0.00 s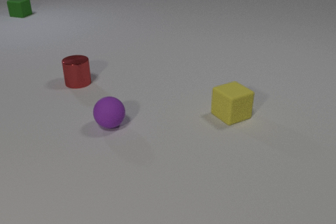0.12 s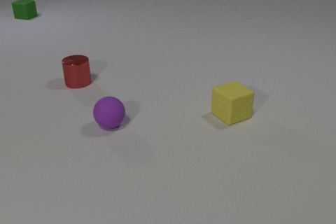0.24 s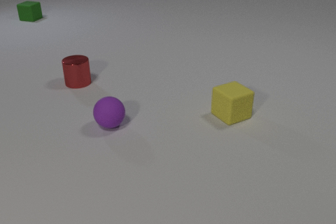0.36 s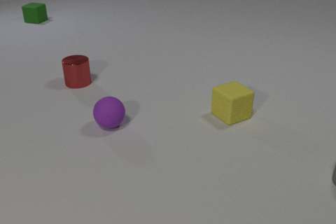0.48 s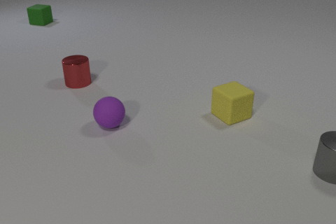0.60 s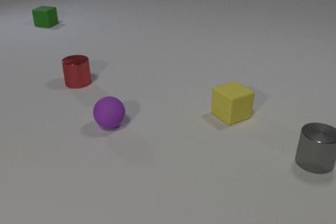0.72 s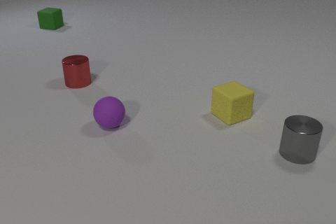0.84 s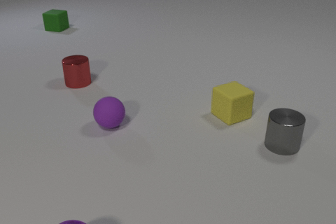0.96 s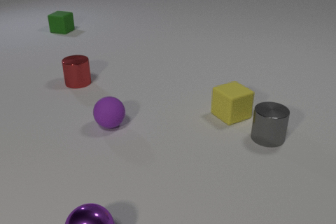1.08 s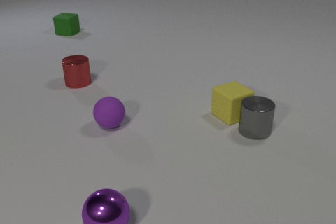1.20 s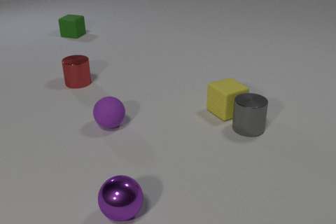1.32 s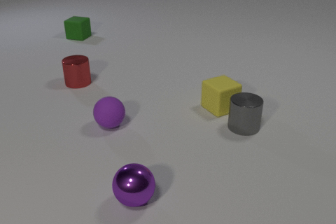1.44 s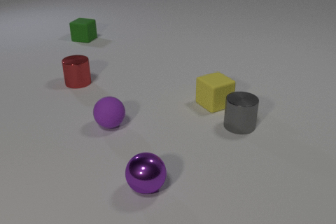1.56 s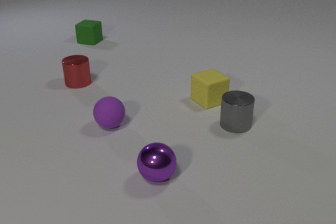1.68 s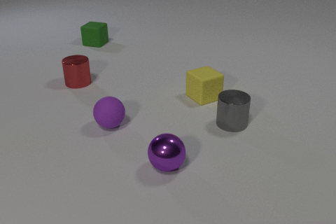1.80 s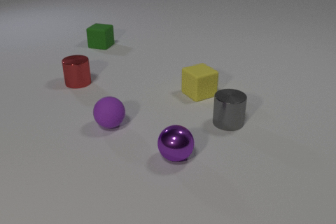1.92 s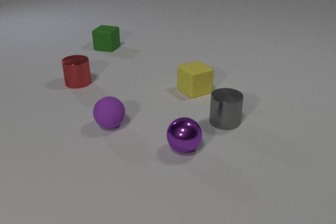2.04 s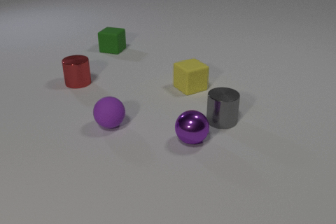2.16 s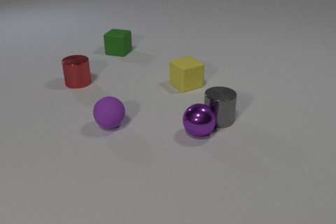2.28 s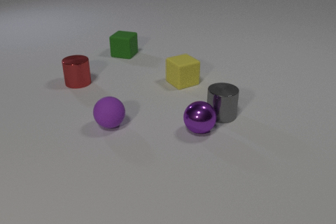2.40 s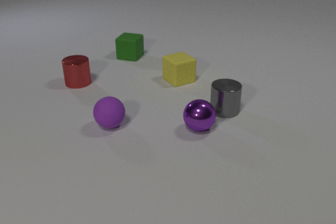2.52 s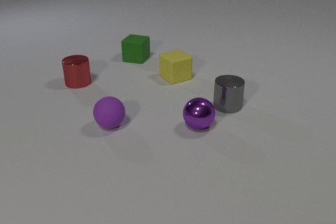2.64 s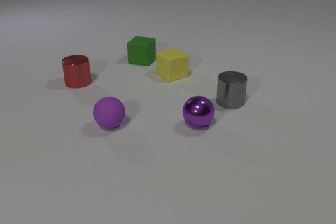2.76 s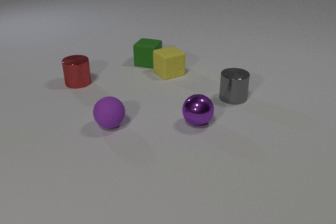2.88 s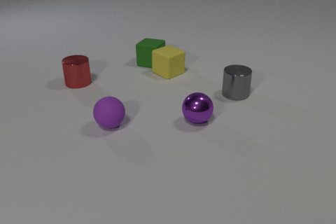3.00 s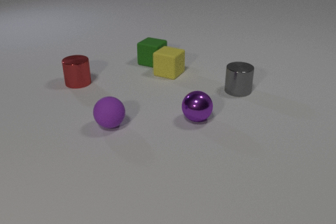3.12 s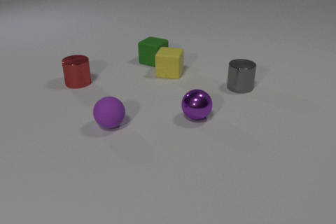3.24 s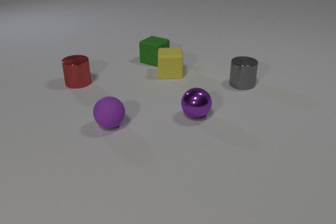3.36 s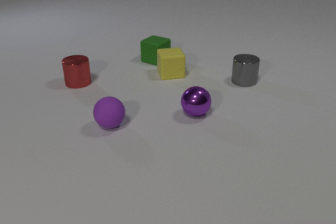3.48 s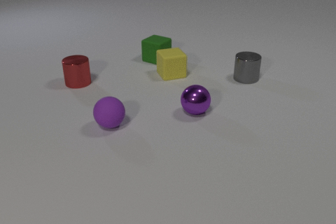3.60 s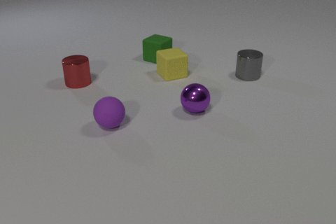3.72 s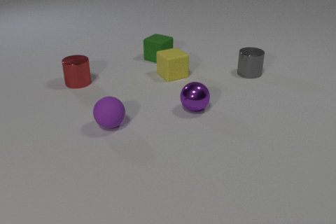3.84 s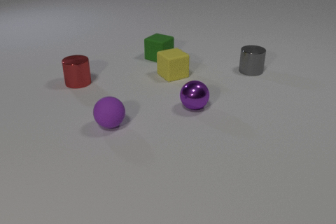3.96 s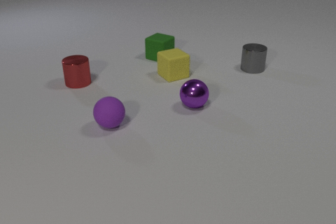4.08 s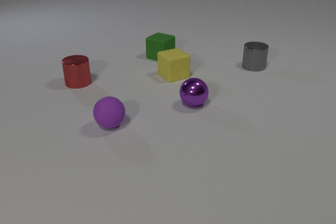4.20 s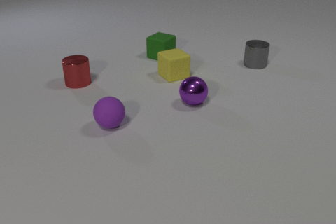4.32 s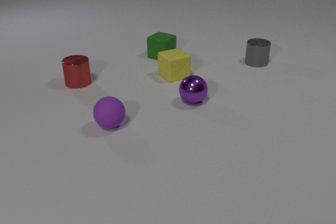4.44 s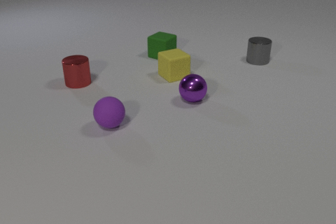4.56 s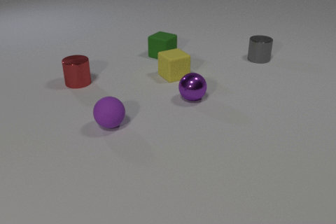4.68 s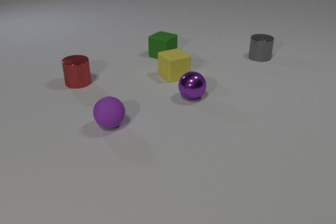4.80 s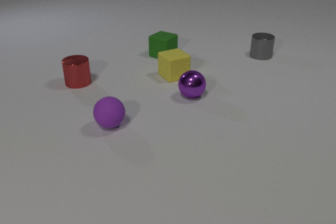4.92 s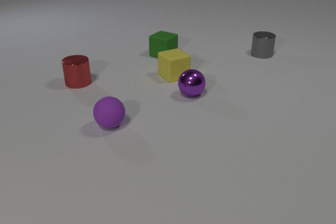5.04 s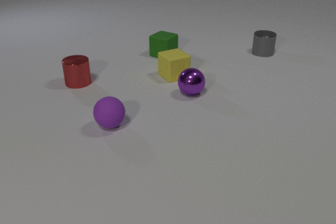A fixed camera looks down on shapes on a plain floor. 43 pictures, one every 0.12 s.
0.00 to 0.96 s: The gray metal cylinder comes in at the right edge, slides to the left and away from the camera. The purple metal sphere comes in at the bottom edge, rolls away from the camera and to the right. The green rubber cube slides toward the camera and to the right.
0.96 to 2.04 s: The gray metal cylinder slides to the left and away from the camera. The yellow rubber cube slides away from the camera and to the left. The purple metal sphere rolls away from the camera and to the right. The green rubber cube slides toward the camera and to the right. The gray metal cylinder and the yellow rubber cube collide.
2.04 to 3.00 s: The gray metal cylinder slides away from the camera. The yellow rubber cube slides away from the camera and to the left, spins so that its near face slides to the right, counterclockwise seen from above. The purple metal sphere rolls away from the camera. The green rubber cube slides to the right and toward the camera. The gray metal cylinder and the purple metal sphere collide. The yellow rubber cube and the green rubber cube collide.
3.00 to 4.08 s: The gray metal cylinder slides away from the camera. The yellow rubber cube slides toward the camera, spins counterclockwise seen from above by about 60 degrees, its near face sliding to the right. The purple metal sphere rolls away from the camera. The green rubber cube slides away from the camera and to the right.
4.08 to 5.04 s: The gray metal cylinder slides away from the camera. The purple metal sphere rolls away from the camera. The green rubber cube slides away from the camera.
What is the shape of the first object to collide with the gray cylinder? cube.
What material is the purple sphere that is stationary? rubber.
How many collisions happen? 3.
